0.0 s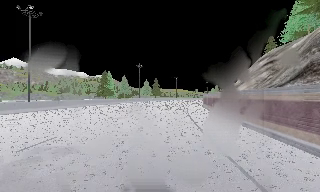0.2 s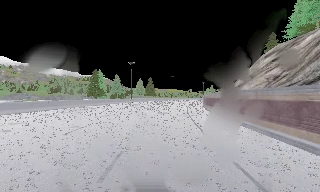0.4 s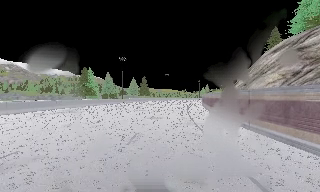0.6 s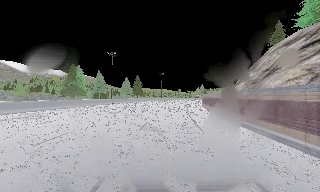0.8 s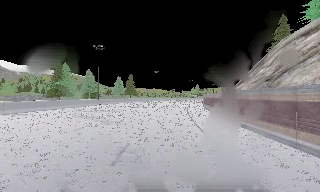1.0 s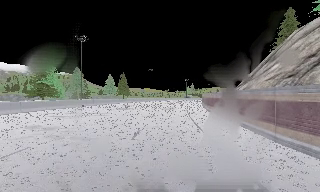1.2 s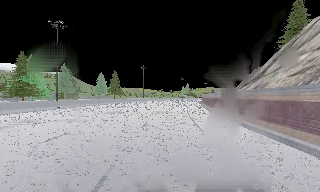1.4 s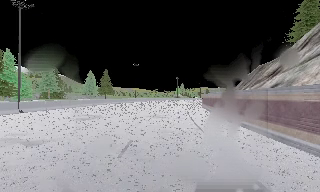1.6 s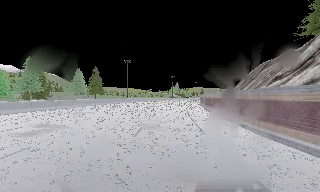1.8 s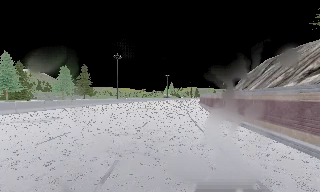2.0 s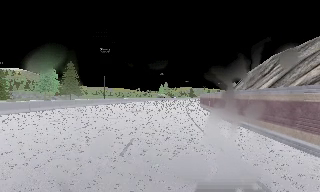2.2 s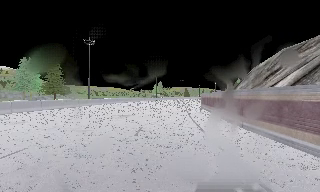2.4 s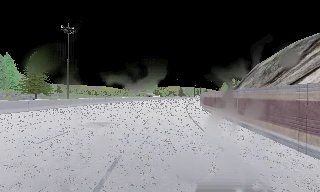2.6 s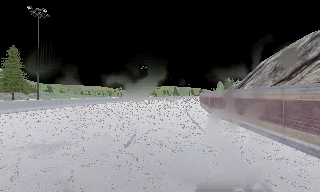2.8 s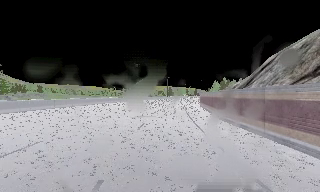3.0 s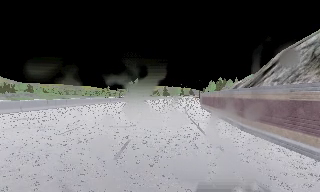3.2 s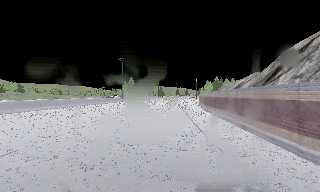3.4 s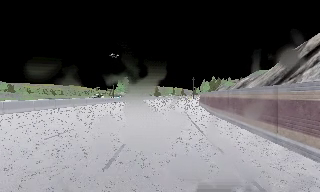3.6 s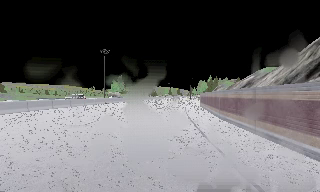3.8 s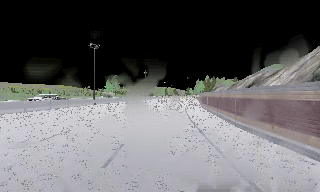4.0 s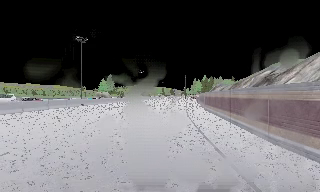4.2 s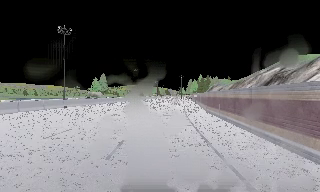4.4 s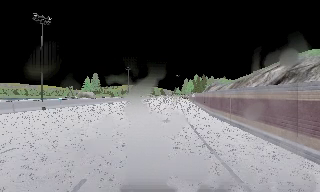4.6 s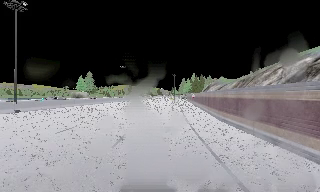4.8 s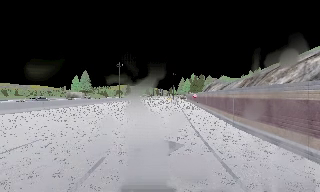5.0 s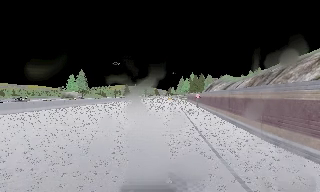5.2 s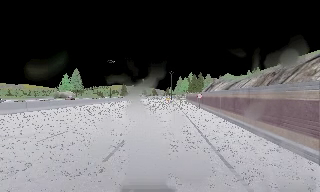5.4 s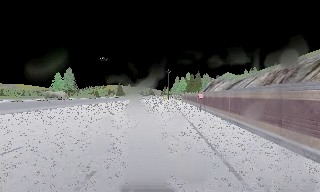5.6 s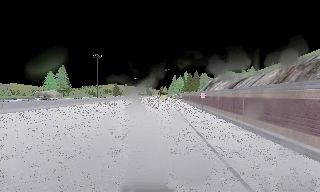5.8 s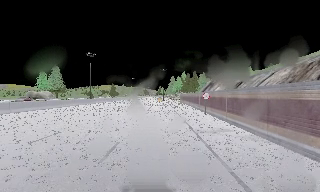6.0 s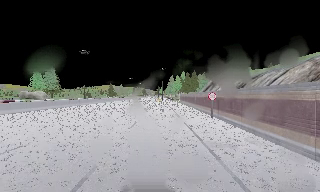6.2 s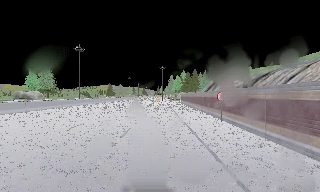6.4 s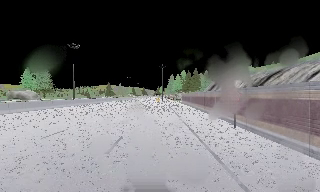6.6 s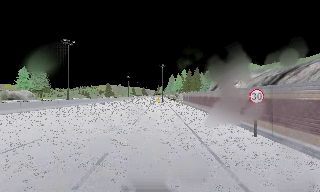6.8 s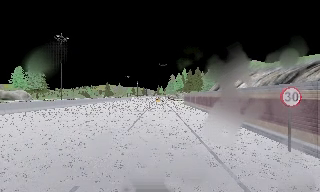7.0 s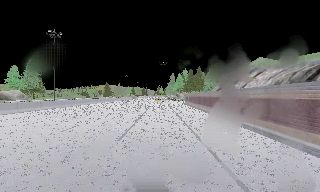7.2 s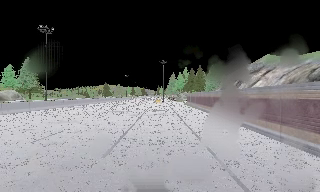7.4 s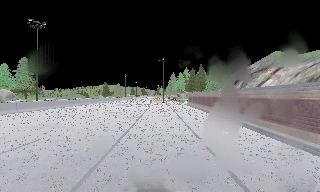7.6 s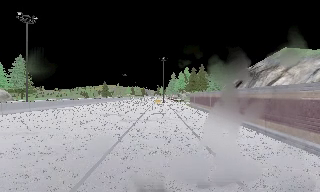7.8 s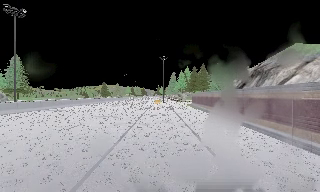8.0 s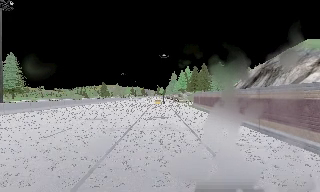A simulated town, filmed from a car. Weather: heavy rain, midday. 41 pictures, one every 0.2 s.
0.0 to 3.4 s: The camera swings to its right by about 35 degrees, and the scene slides to the left. It travels forward, about 75 m.
3.4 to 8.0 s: The camera swings to its right by about 15 degrees, and the scene slides to the left. It travels forward, about 55 m, so what stands in front looms larger. It loses speed.
The film runs forward here.
